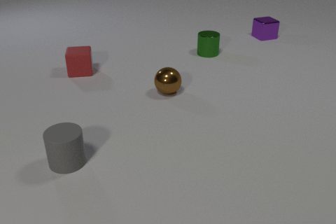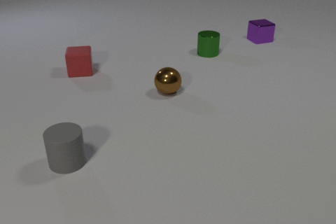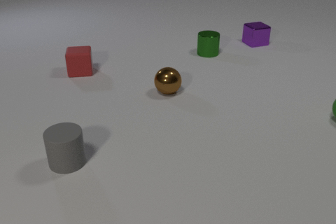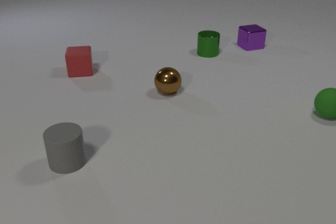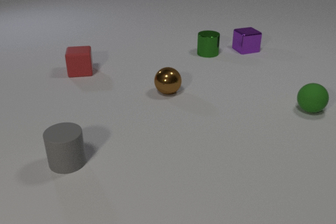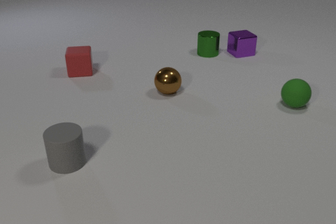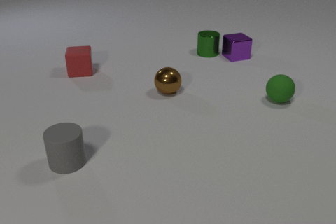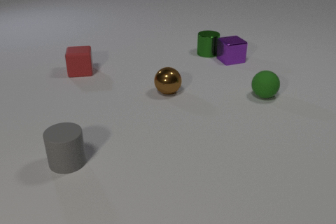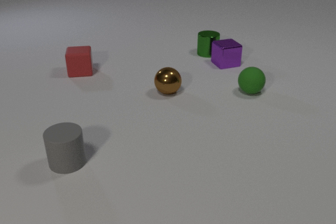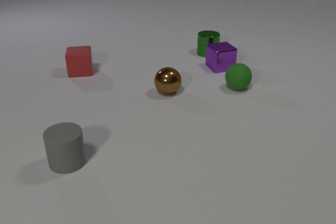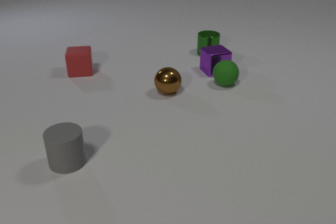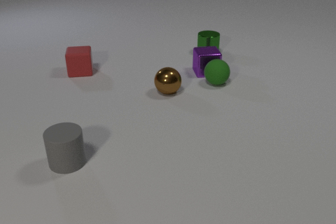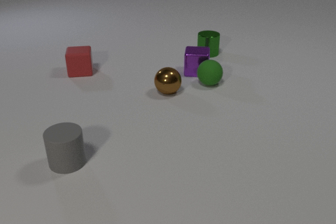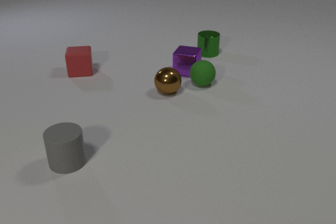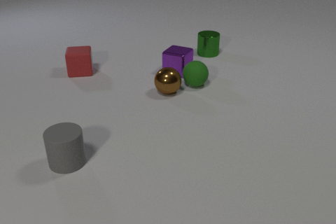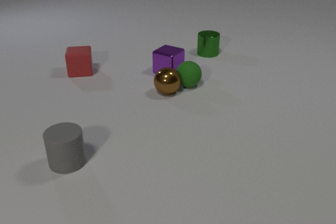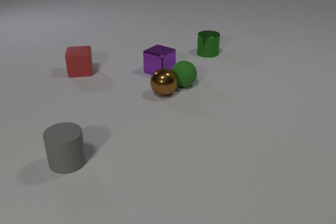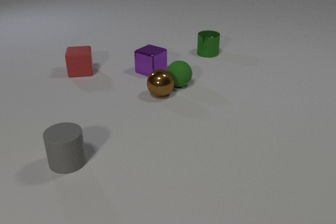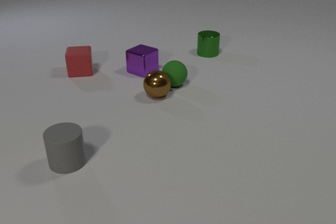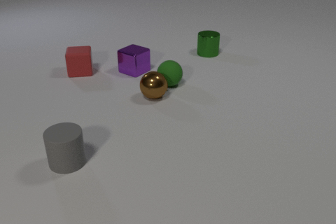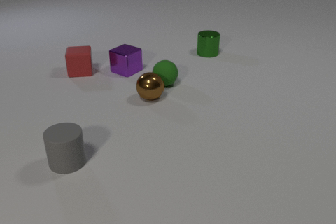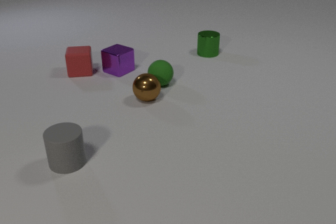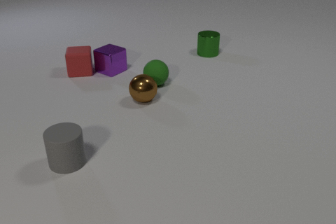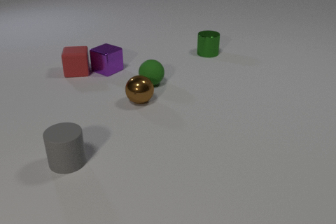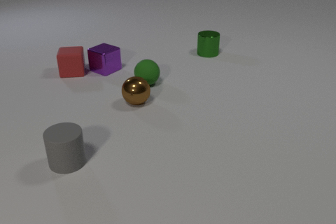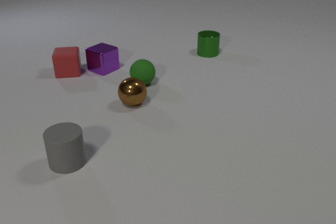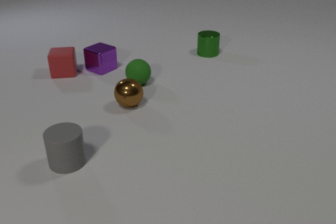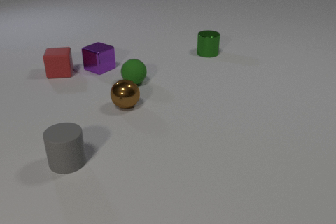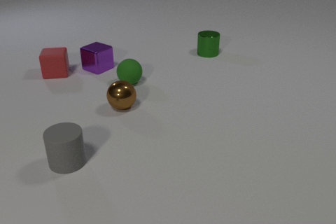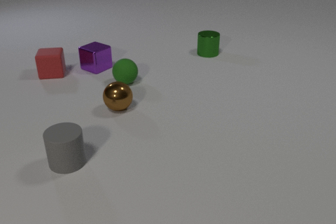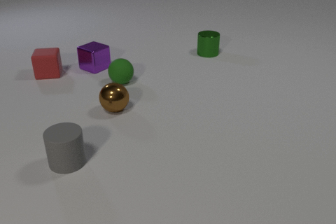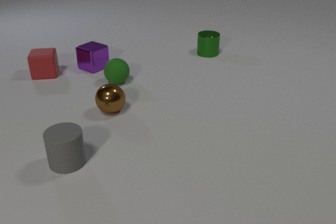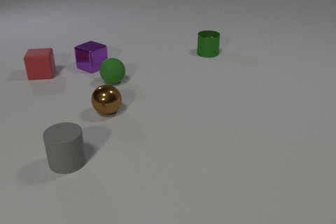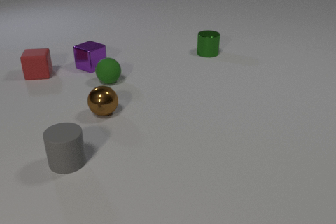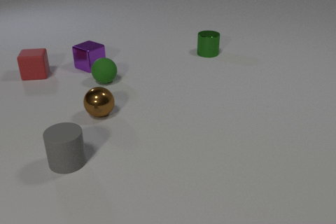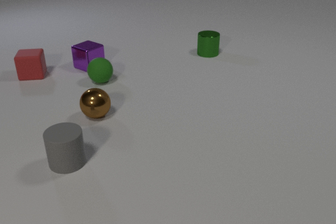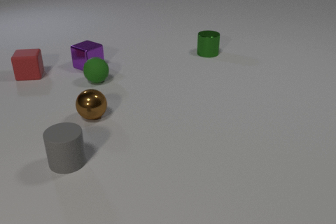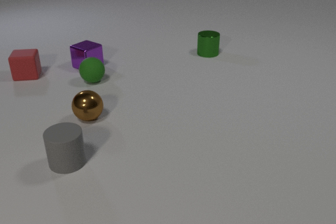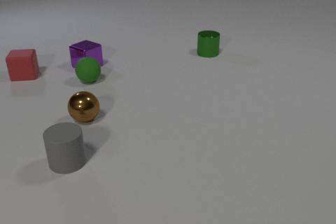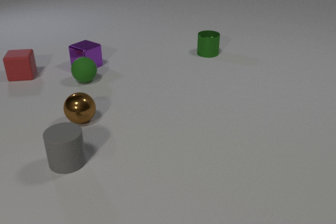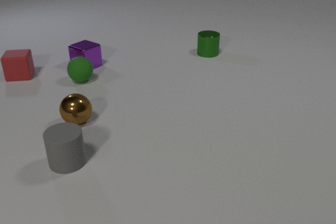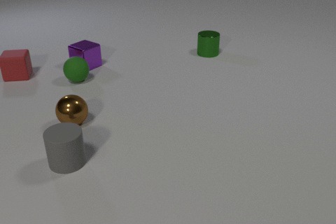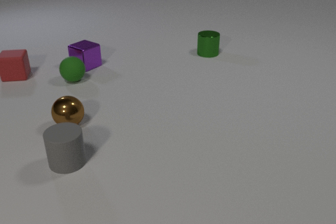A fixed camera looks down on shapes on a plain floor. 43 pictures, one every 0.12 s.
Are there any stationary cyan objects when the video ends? no.
What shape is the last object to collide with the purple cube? cube.
What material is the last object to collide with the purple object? rubber.
0.00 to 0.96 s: The purple metal cube slides toward the camera and to the left. The green rubber sphere comes in at the right edge, rolls to the left.
0.96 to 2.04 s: The purple metal cube slides to the left, spins clockwise seen from above by about 60 degrees, its near face sliding to the left. The green rubber sphere rolls to the left. The brown metal sphere rolls to the left. The purple metal cube and the green rubber sphere collide. The green rubber sphere and the brown metal sphere collide.
2.04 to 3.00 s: The purple metal cube slides to the left. The green rubber sphere rolls to the left. The brown metal sphere rolls to the left and toward the camera. The red rubber cube slides to the left. The purple metal cube and the red rubber cube collide.
3.00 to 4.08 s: The purple metal cube slides to the left and away from the camera. The green rubber sphere rolls to the left. The brown metal sphere rolls to the left and toward the camera. The red rubber cube slides to the left.
4.08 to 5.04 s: The purple metal cube moves, and ends about where it began. The green rubber sphere rolls to the left. The brown metal sphere rolls to the left and toward the camera. The red rubber cube slides to the left.
